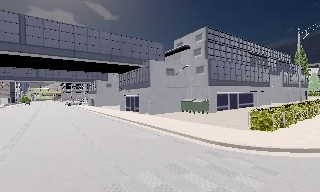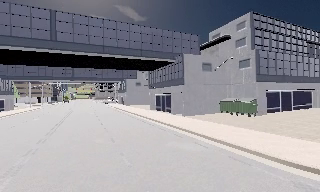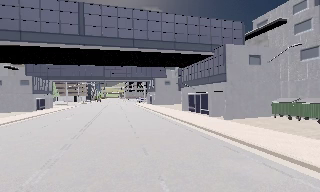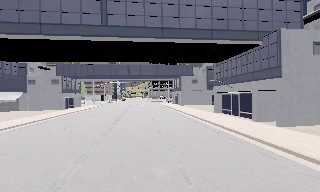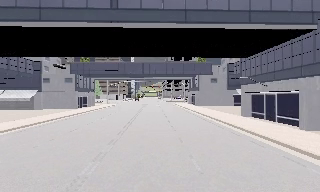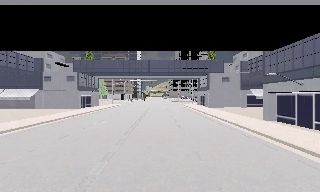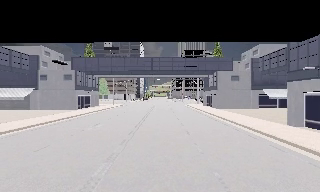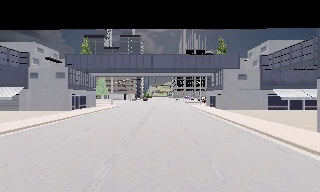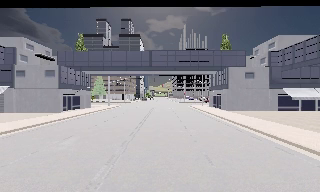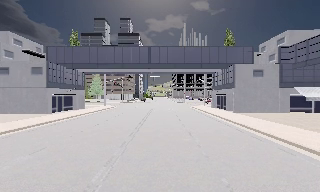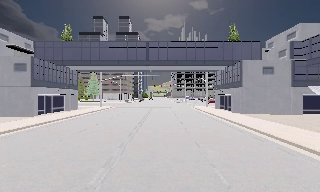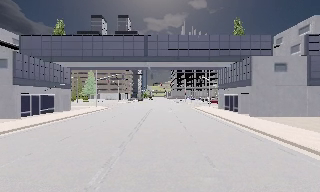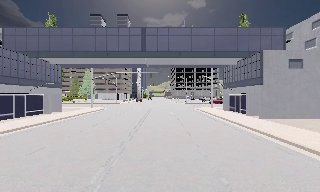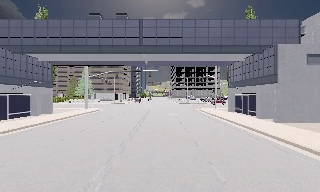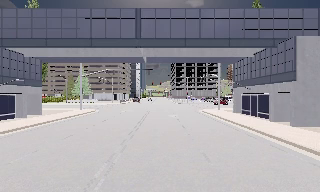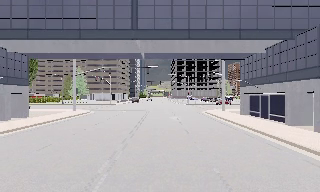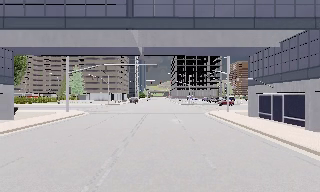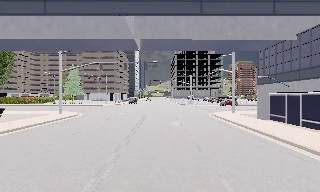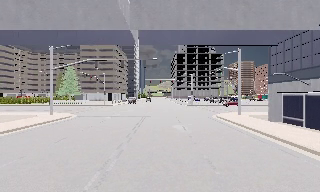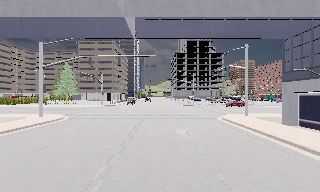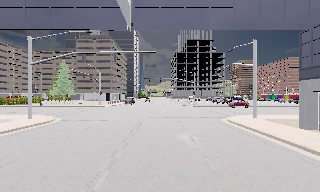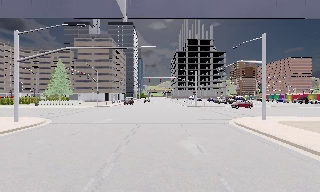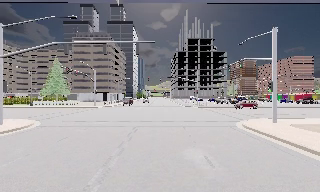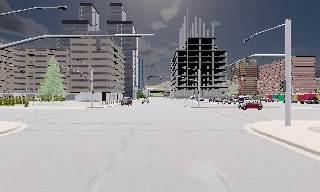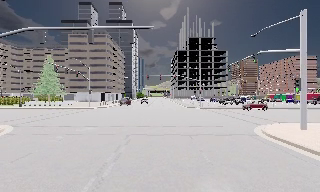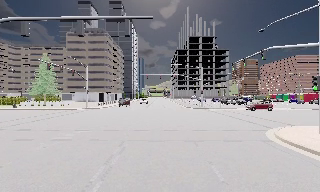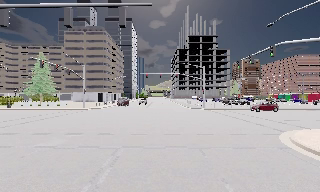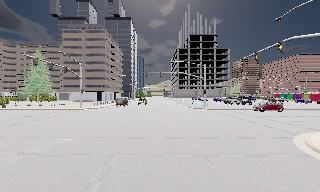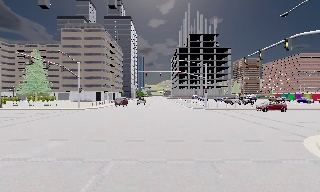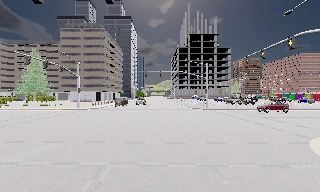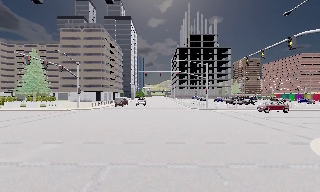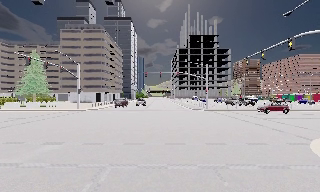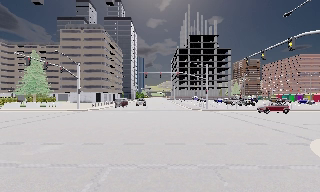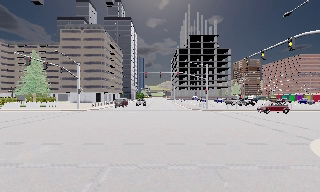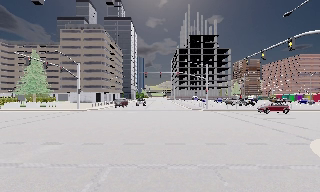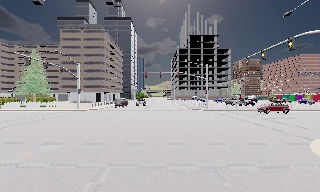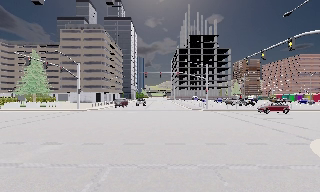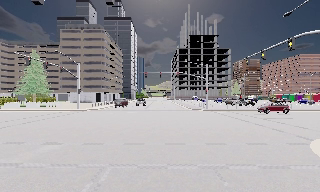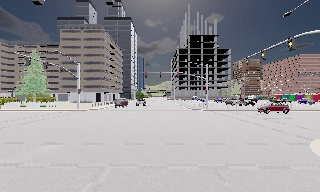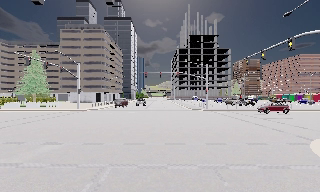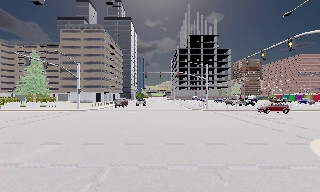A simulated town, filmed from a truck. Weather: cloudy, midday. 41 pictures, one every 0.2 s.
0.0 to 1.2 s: The camera swings to its left by about 35 degrees, and the scene slides to the right. It travels forward, about 13 m.
1.2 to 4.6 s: The camera travels forward, about 30 m, so what stands in front looms larger.
4.6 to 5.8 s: The camera travels forward, about 6 m, so what stands in front looms larger. It loses speed.
5.8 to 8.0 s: The camera keeps its place and its aim.
The film runs forward here.
